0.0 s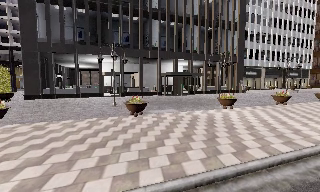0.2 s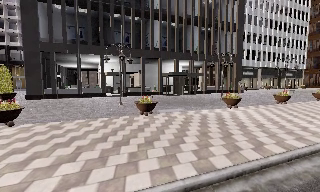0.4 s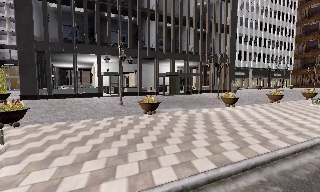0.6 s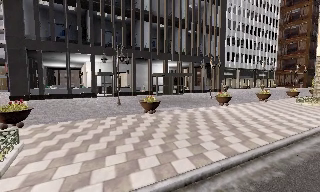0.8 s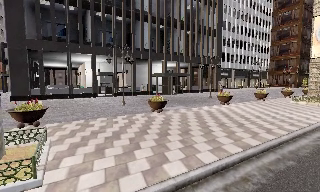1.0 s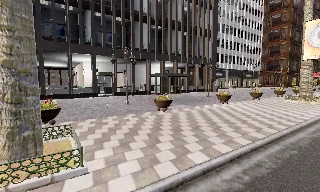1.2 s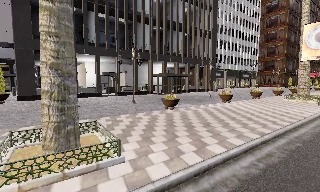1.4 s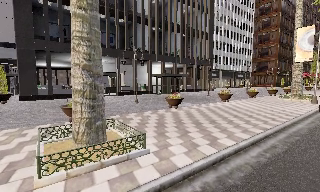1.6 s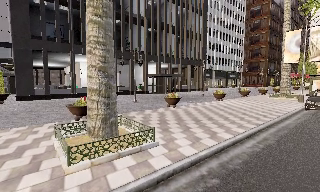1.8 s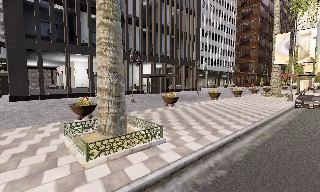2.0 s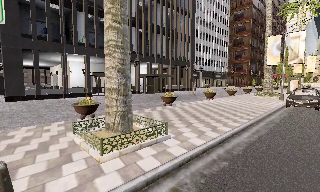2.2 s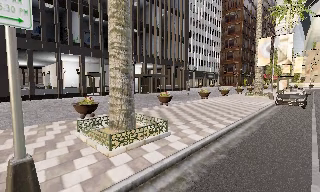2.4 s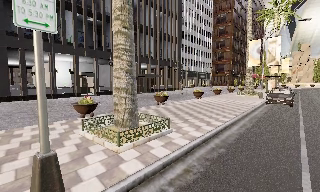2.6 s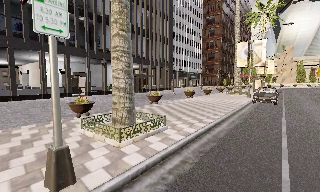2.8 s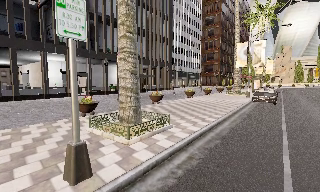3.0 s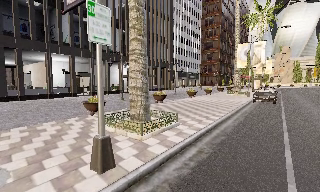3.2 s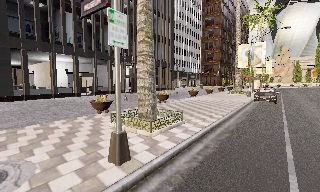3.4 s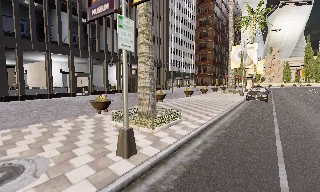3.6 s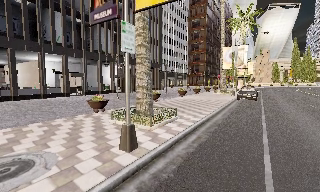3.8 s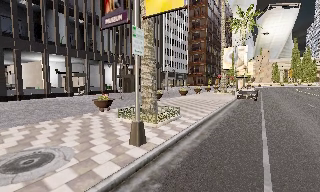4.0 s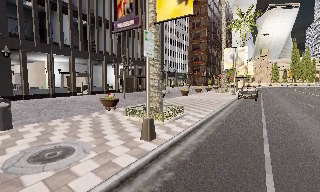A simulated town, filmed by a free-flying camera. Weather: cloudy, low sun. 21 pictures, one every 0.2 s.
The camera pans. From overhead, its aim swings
clockwise.
0.0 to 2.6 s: The camera pans to its right, which is clockwise from overhead, by about 30 degrees. It travels to its left and backward, about 8 m. It loses speed.
2.6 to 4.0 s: The camera travels backward and to its left, about 3 m, so what stands in front gets smaller.
The film runs forward here.
